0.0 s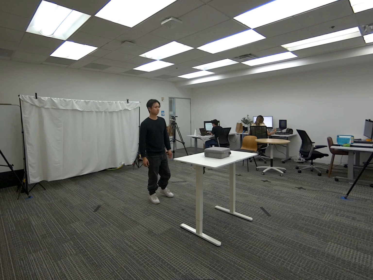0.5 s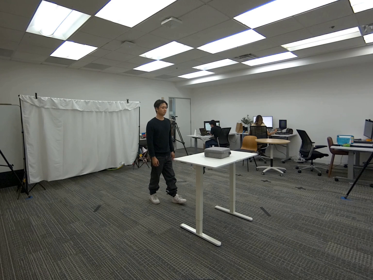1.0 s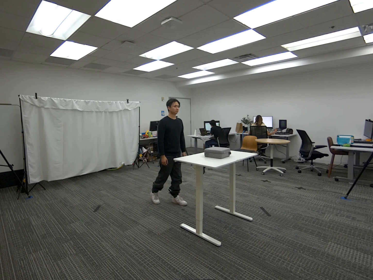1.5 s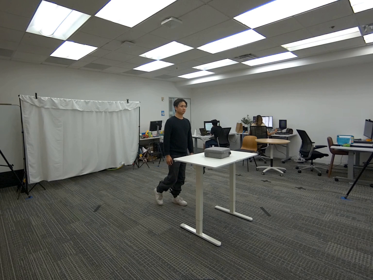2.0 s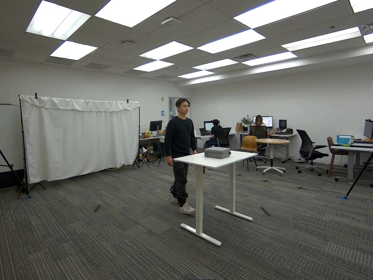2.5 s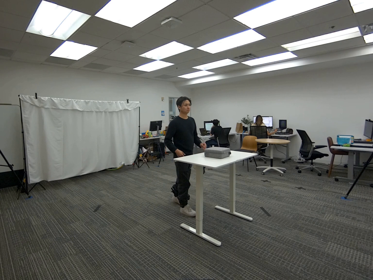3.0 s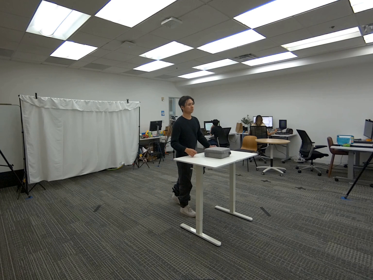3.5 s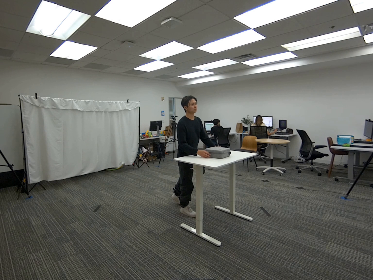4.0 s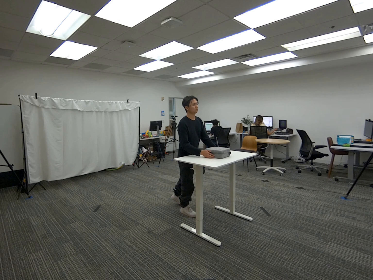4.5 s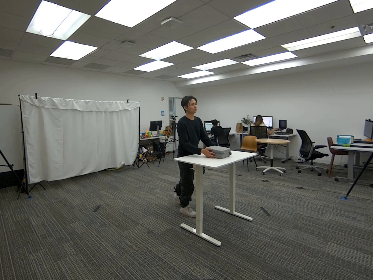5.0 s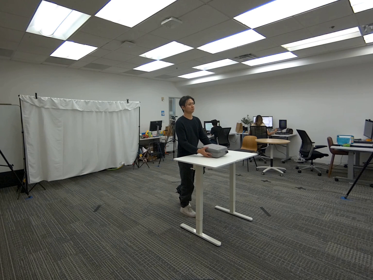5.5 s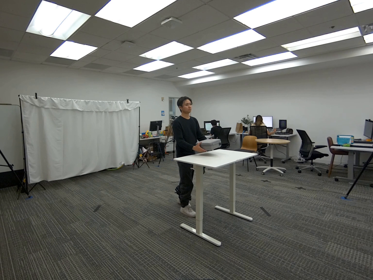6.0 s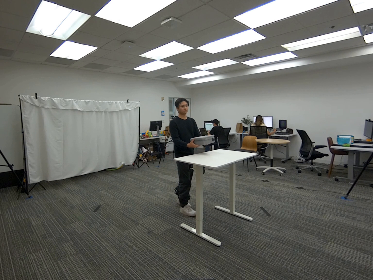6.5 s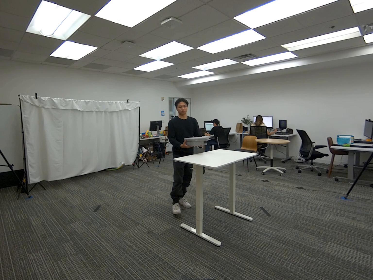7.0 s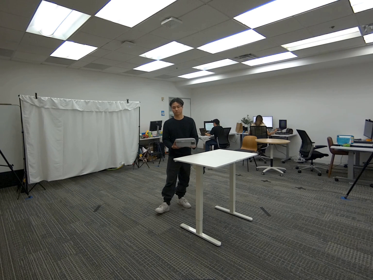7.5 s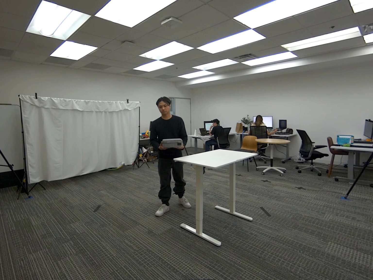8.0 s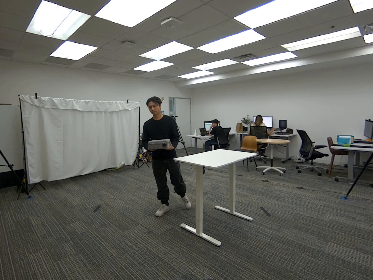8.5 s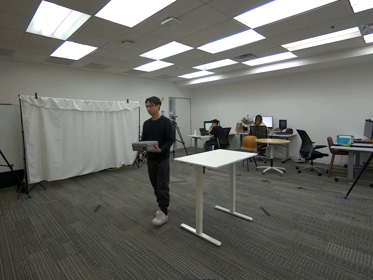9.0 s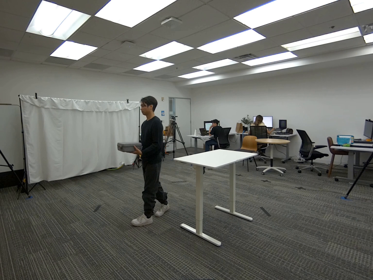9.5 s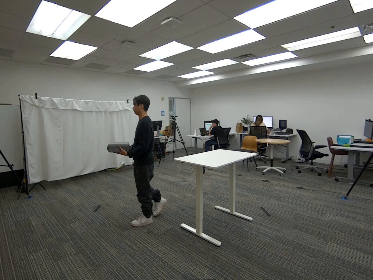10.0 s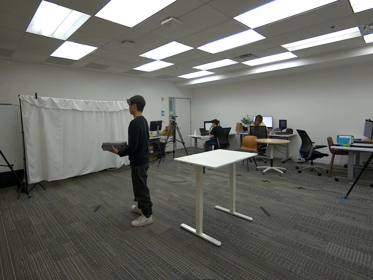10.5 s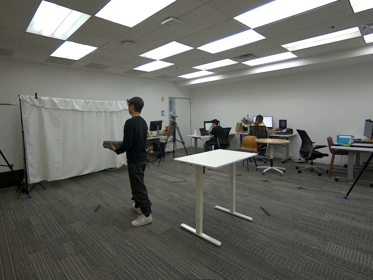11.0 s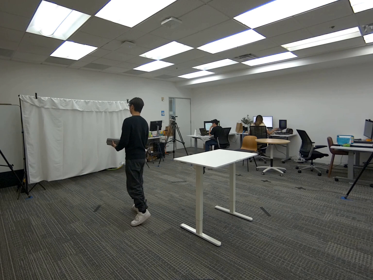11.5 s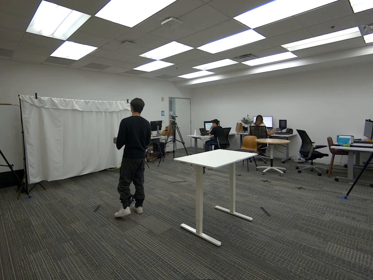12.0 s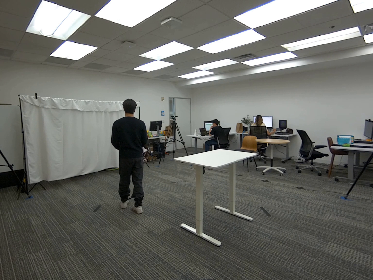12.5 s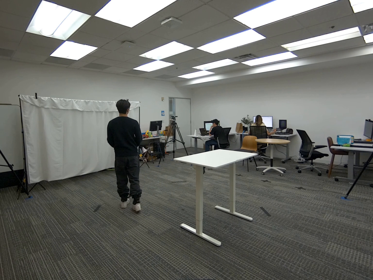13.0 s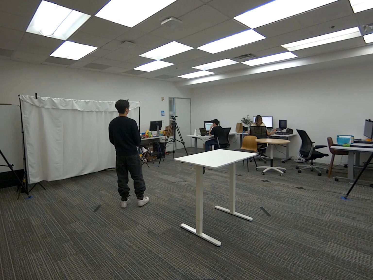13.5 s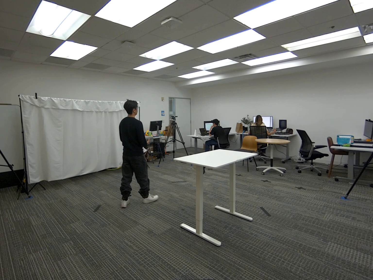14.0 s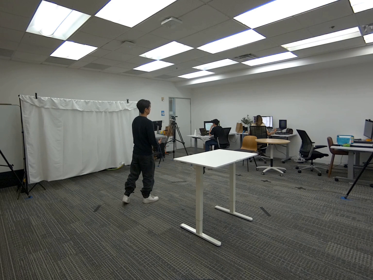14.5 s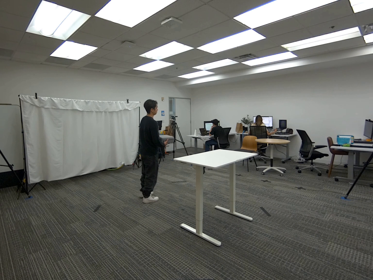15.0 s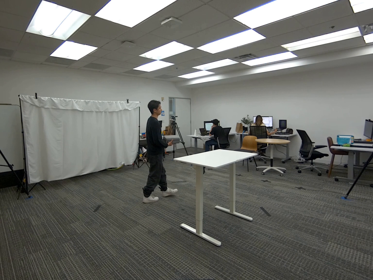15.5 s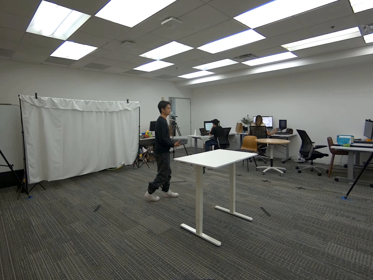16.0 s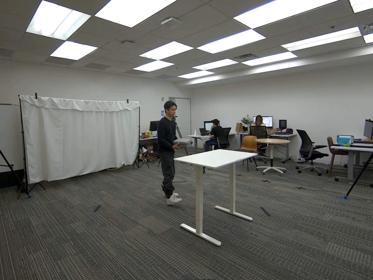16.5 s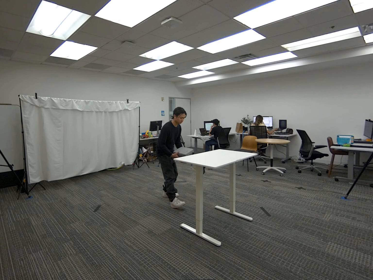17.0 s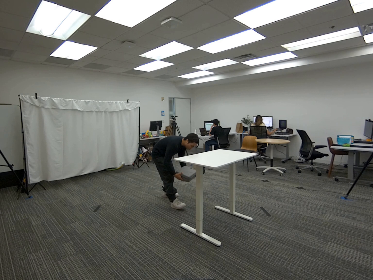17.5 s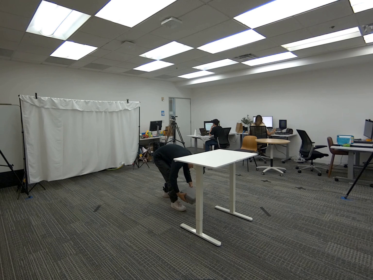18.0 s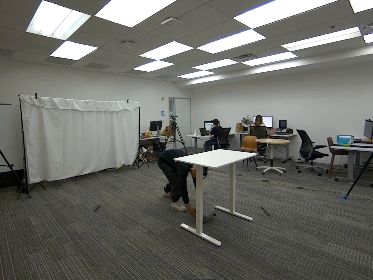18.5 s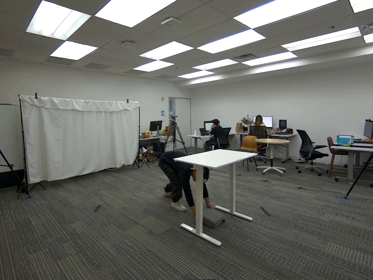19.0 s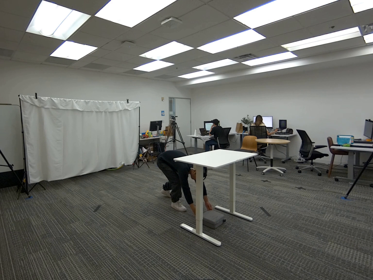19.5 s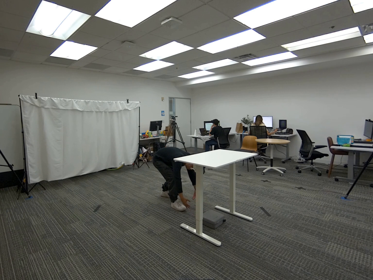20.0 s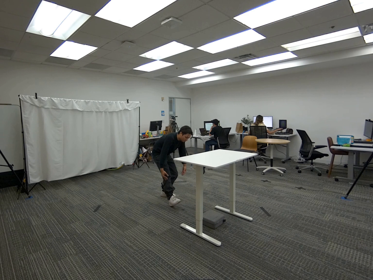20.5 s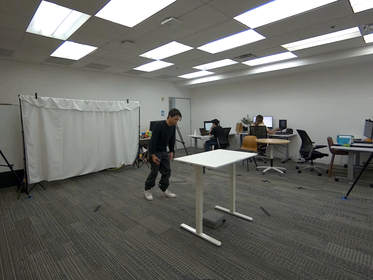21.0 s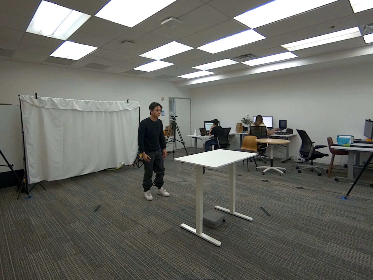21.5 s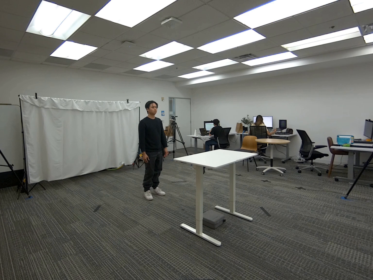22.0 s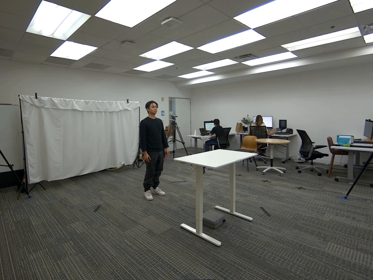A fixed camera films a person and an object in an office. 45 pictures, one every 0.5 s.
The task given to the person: Walk over to the gray case on the white desk. Use both hands to grasp the case and proceed to walk around within the bounding area and place the case below the desk when finish.
